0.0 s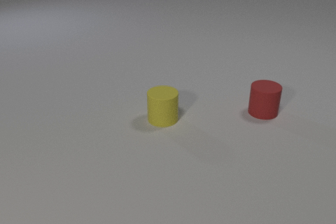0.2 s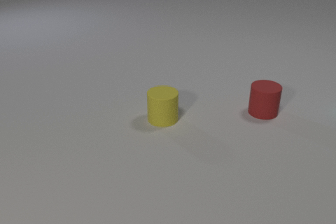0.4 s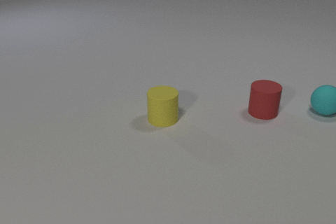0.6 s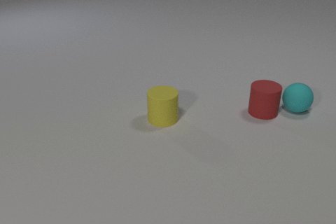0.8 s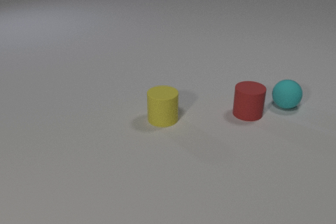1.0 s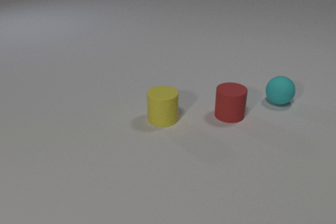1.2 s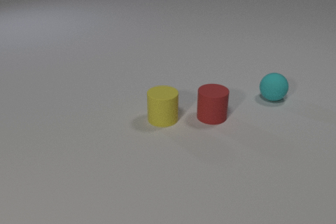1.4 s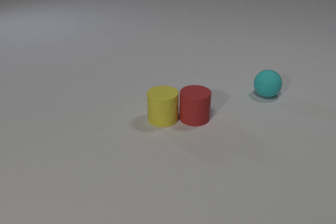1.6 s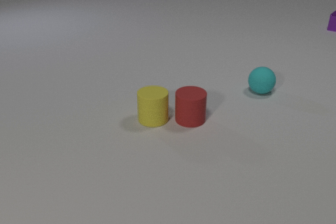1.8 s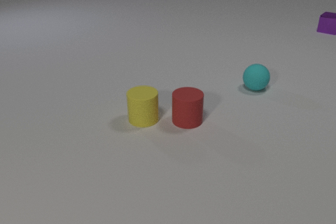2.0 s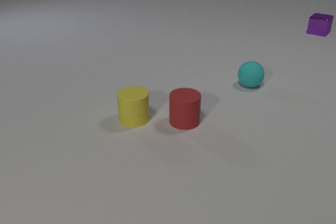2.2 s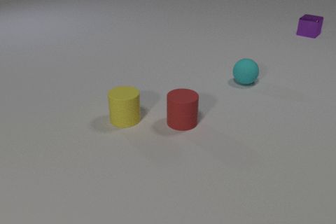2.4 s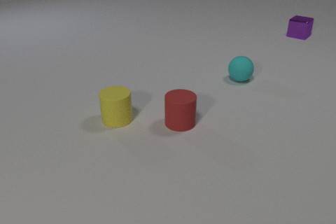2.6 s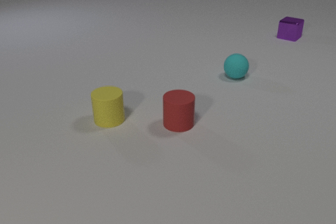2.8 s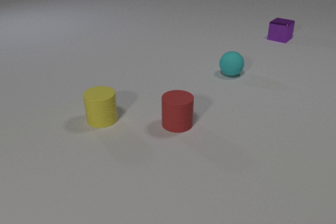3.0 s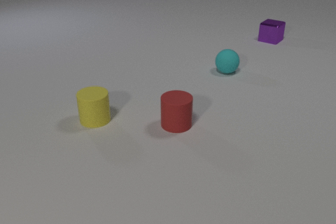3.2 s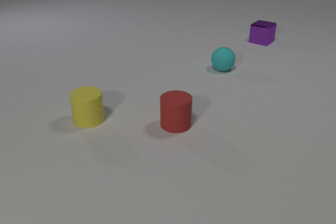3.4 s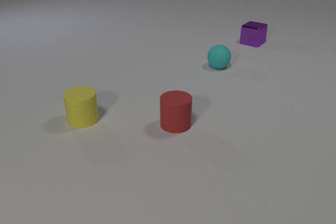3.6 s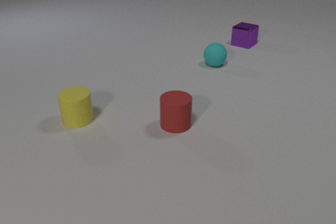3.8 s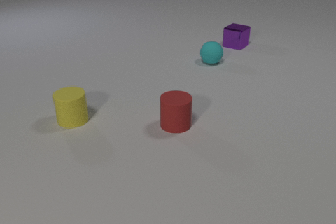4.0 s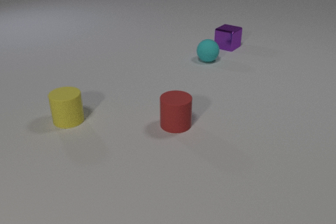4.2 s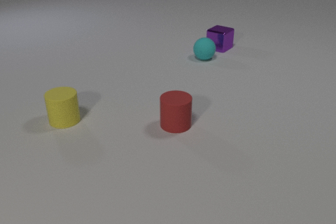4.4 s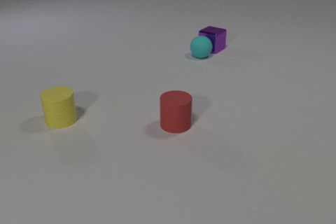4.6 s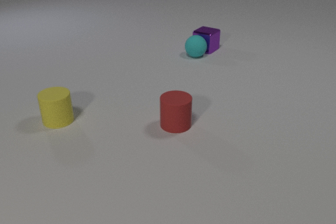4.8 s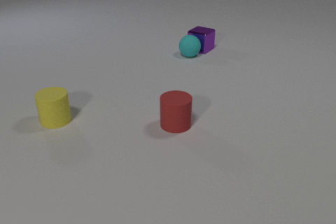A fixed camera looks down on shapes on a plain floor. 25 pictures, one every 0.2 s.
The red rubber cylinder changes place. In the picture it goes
to the left.
The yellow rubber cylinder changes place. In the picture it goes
to the left.
0.0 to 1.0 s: The cyan rubber sphere comes in at the right edge, rolls to the left. The red rubber cylinder slides to the left. The cyan rubber sphere and the red rubber cylinder collide.
1.0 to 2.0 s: The cyan rubber sphere rolls away from the camera and to the left. The red rubber cylinder slides to the left. The purple metal cube comes in at the right edge, slides to the left and toward the camera. The yellow rubber cylinder slides to the left. The red rubber cylinder and the yellow rubber cylinder collide.
2.0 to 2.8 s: The cyan rubber sphere rolls away from the camera and to the left. The red rubber cylinder slides to the left. The purple metal cube slides to the left and toward the camera. The yellow rubber cylinder slides to the left.
2.8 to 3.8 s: The cyan rubber sphere rolls away from the camera and to the left. The purple metal cube slides to the left and toward the camera. The yellow rubber cylinder slides to the left.
3.8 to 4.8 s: The cyan rubber sphere rolls to the left and away from the camera. The purple metal cube slides to the left and toward the camera. The yellow rubber cylinder slides to the left. The cyan rubber sphere and the purple metal cube collide.
Are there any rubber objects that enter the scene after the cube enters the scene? no.
How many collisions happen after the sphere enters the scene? 3.
What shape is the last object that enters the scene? cube.
